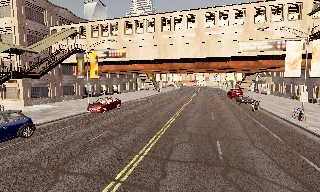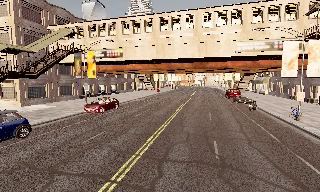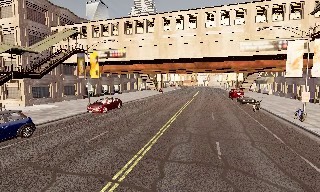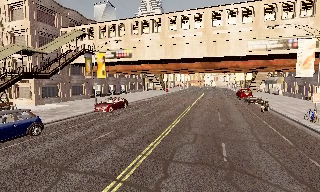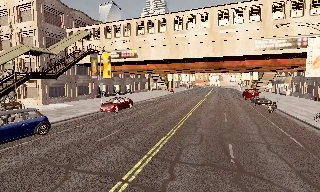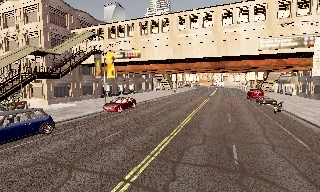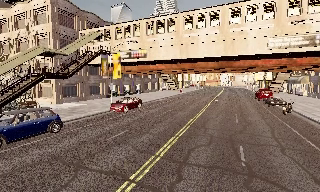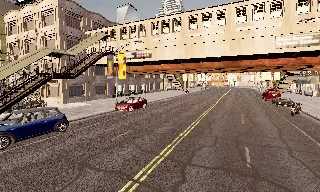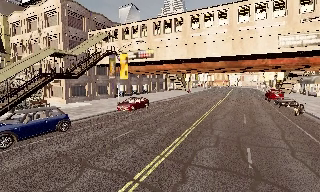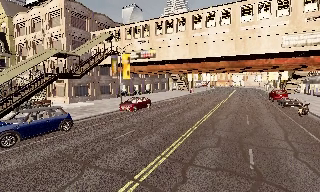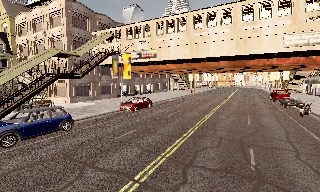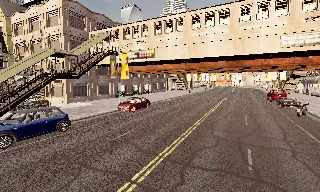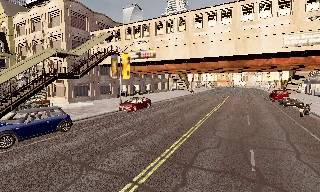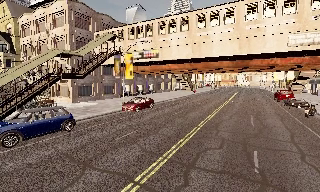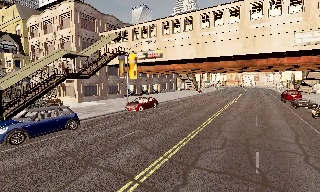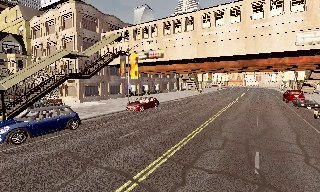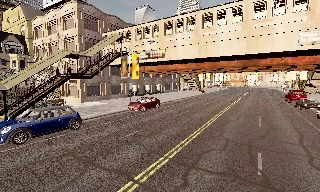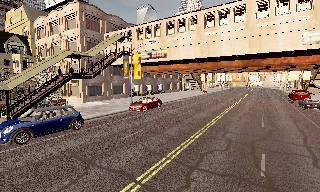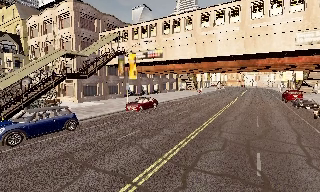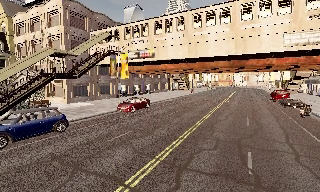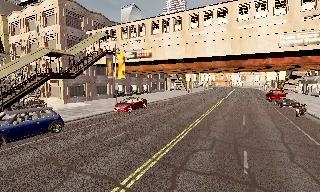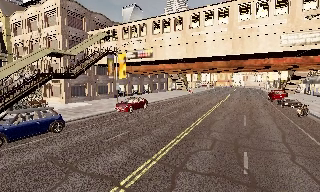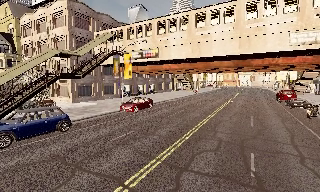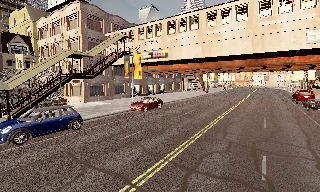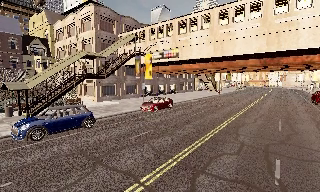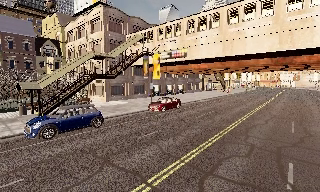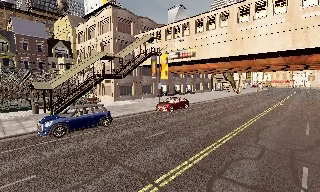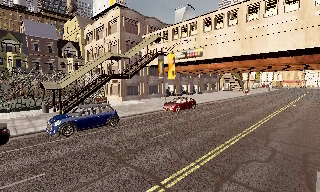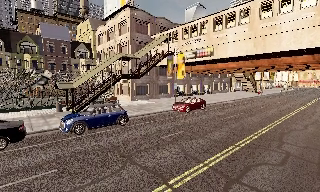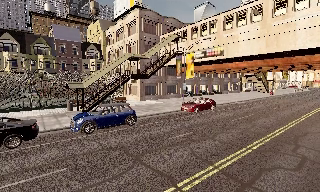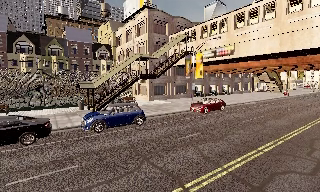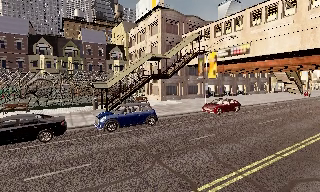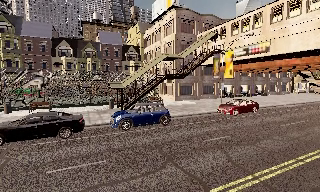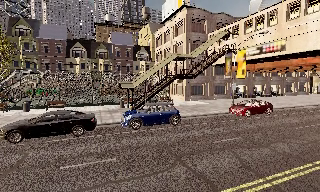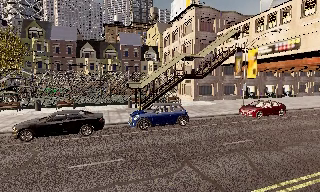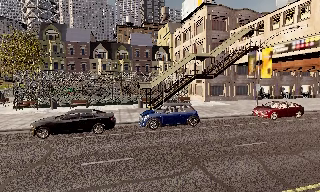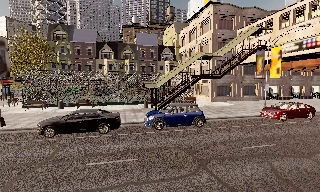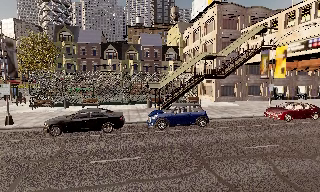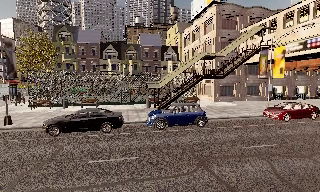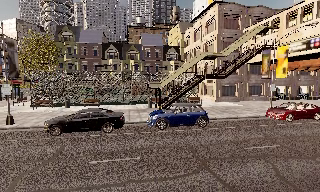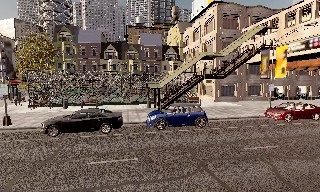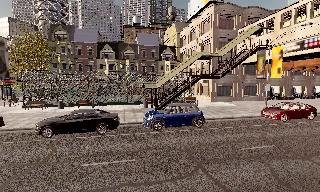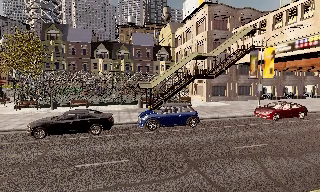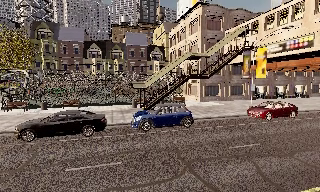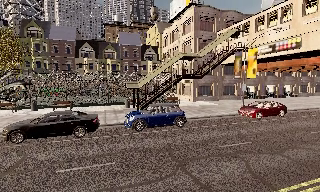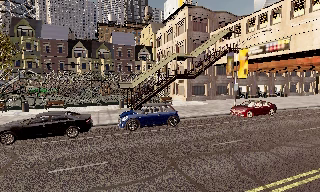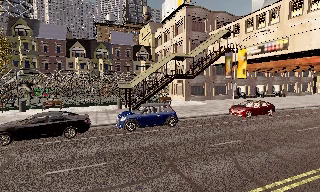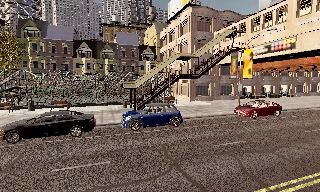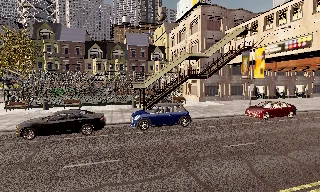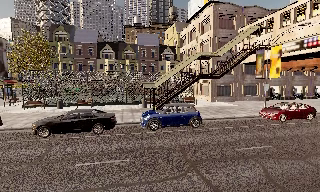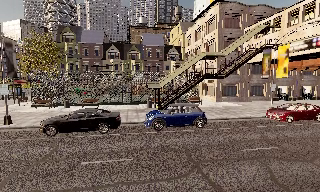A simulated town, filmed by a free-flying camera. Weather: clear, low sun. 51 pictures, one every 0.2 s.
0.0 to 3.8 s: The scene slides to the right, as the camera pans about 10 degrees to its left. It travels to its right and forward, about 1 m.
3.8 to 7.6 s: The camera swings to its left by about 50 degrees, and the scene slides to the right. It travels to its right, about 1 m.
7.6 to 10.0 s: The camera shifts only a little, or ends up much as it began.
The film runs forward here.
